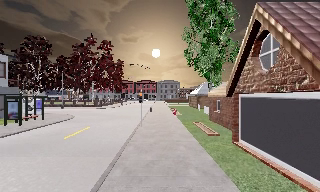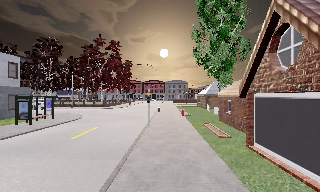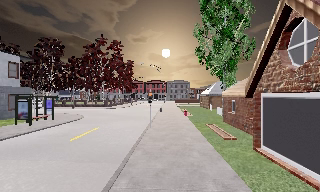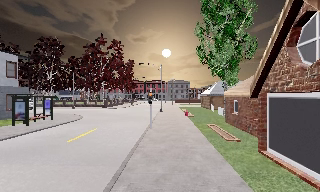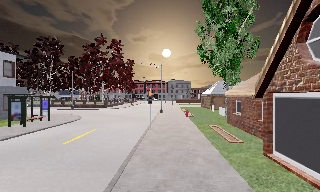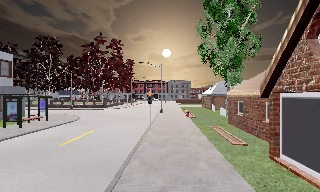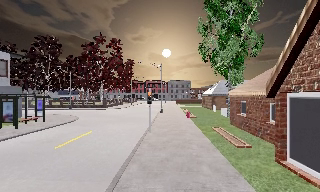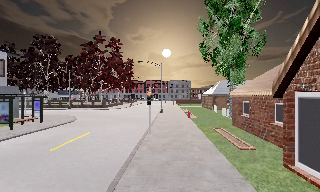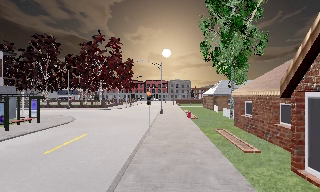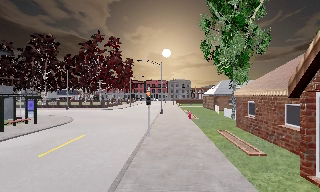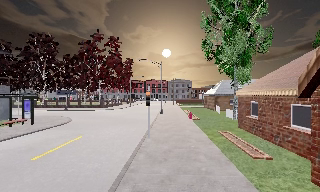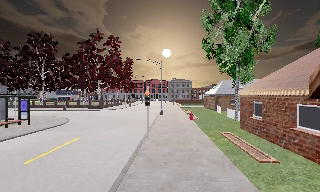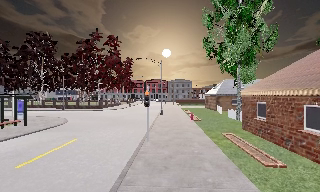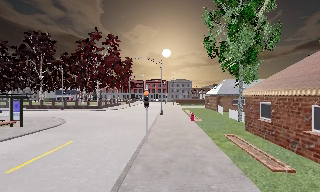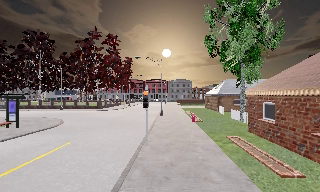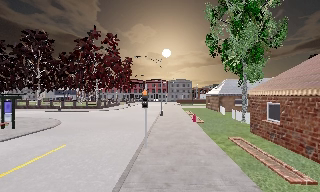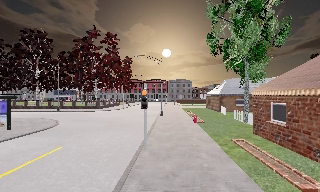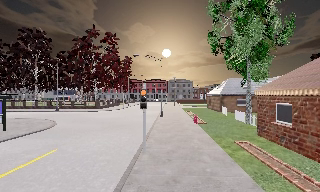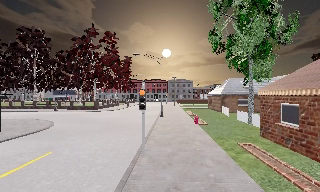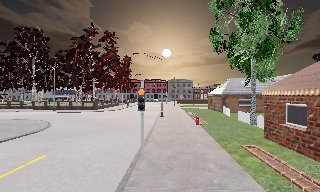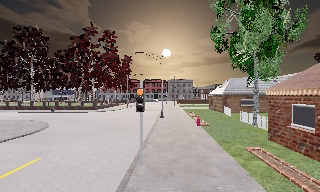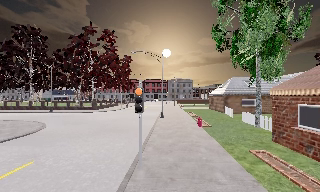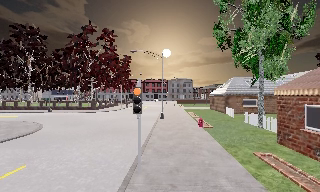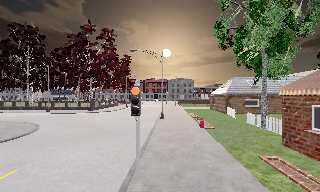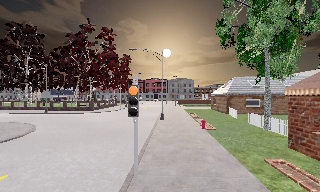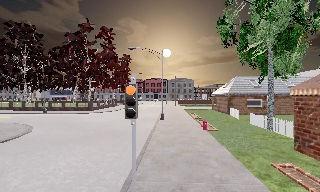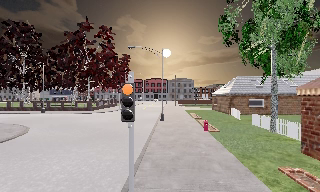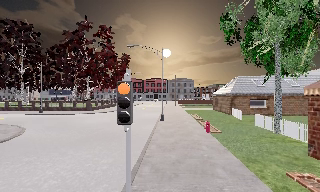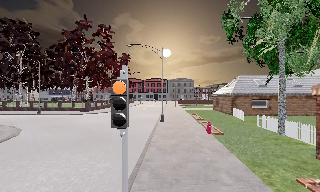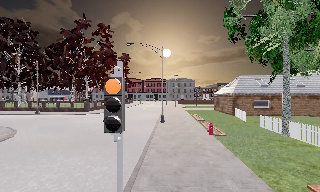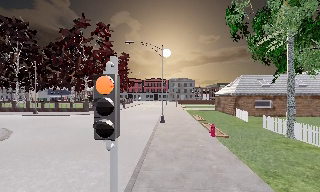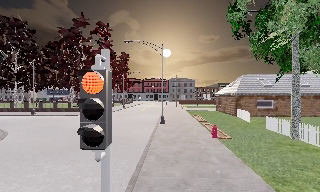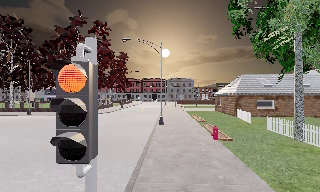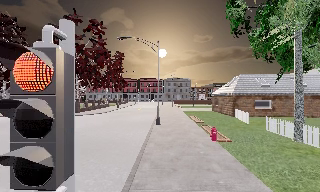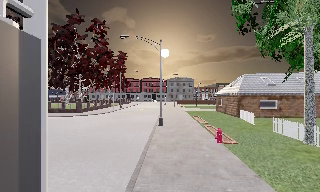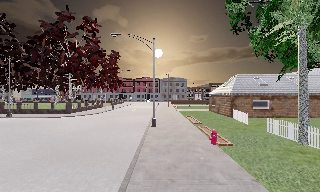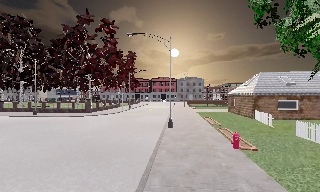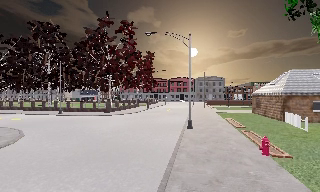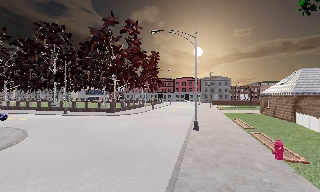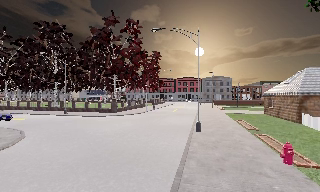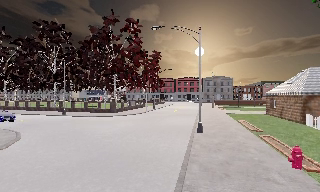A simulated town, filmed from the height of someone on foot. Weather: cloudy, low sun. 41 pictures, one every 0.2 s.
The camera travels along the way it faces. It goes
forward.
0.0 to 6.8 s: The camera travels forward, about 12 m, so what stands in front looms larger.
6.8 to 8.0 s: The scene slides to the right, as the camera pans about 10 degrees to its left. It travels forward, about 2 m, so what stands in front looms larger.
The film runs forward here.
